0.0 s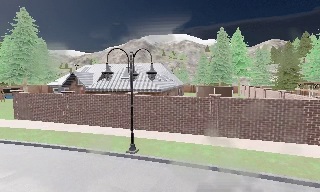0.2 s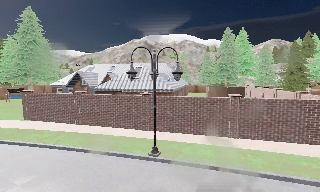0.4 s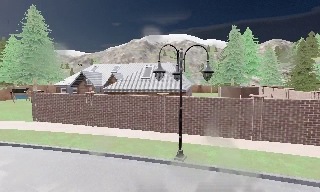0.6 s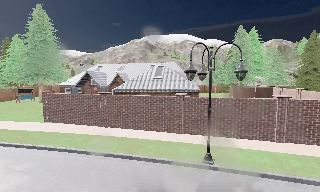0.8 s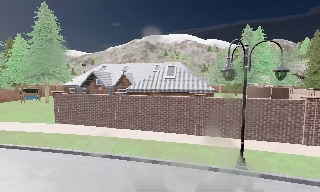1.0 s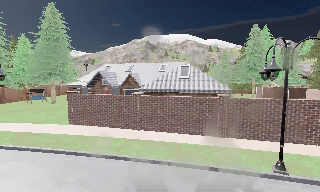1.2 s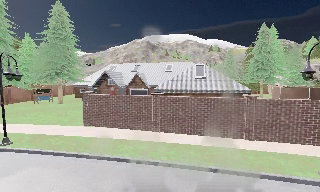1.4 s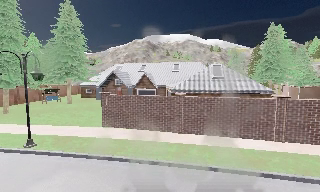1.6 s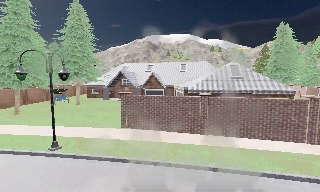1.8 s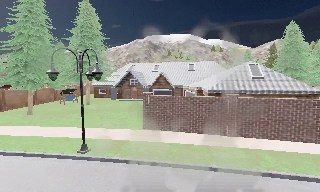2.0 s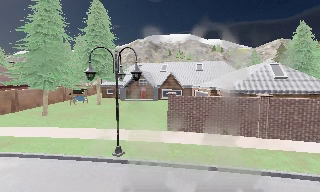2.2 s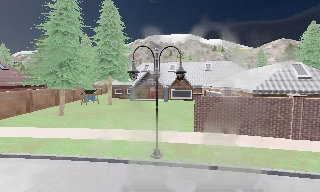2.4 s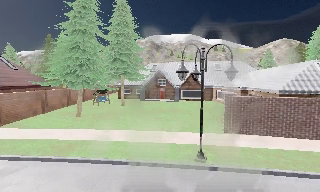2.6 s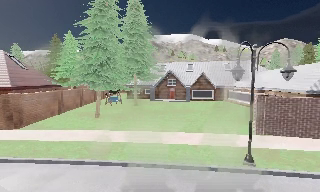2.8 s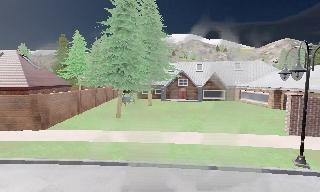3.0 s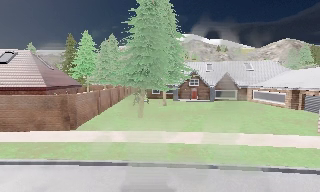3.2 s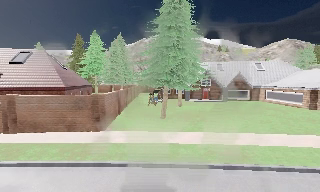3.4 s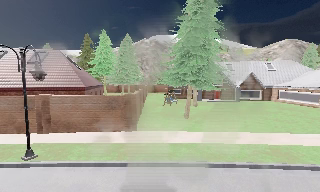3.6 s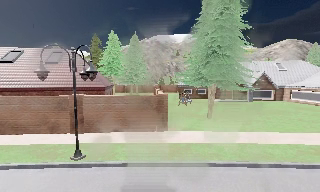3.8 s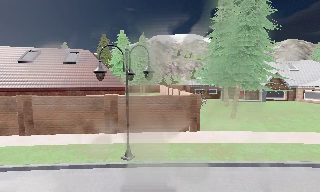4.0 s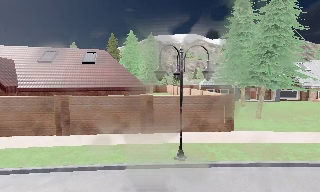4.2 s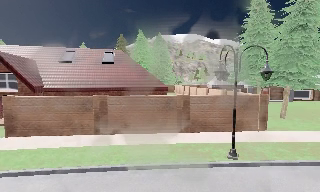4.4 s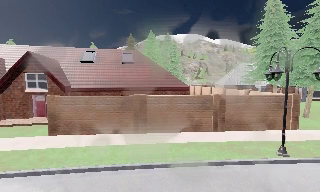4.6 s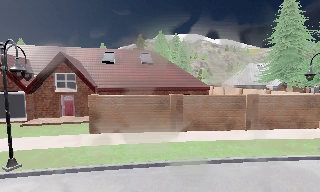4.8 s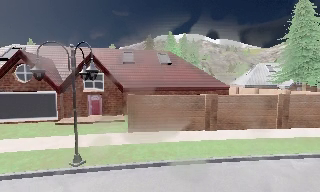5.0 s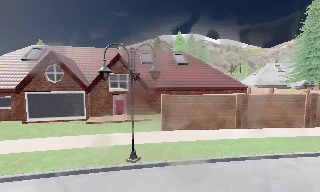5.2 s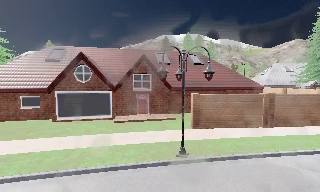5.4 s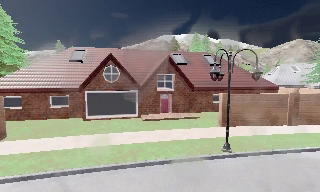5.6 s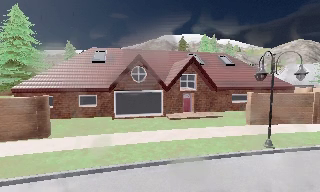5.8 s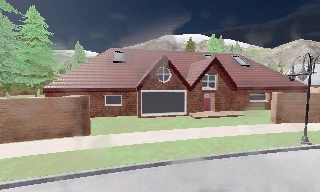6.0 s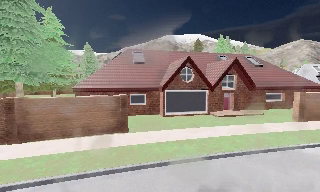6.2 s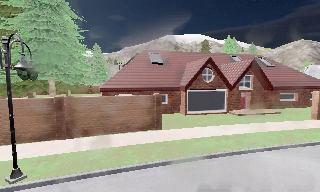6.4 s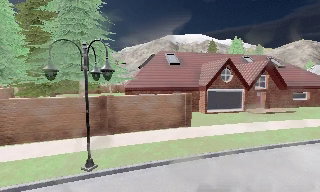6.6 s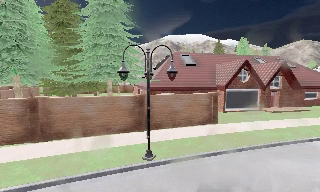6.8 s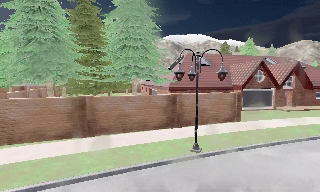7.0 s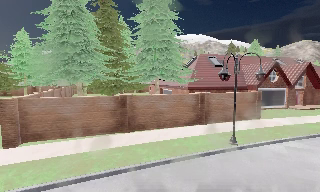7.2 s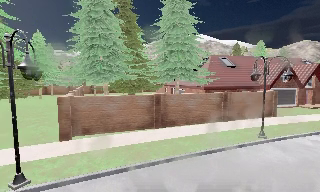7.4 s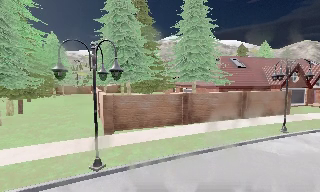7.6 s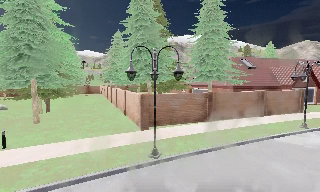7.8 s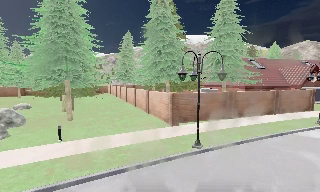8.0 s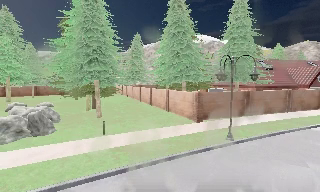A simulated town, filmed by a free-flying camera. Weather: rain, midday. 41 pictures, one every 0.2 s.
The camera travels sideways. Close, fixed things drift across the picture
to the right.
0.0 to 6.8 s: The camera travels to its left, about 65 m, so close, fixed things drift to the right. It gains speed.
6.8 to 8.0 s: The camera travels to its left and backward, about 14 m, so close, fixed things drift to the right.
The film runs backward here.
